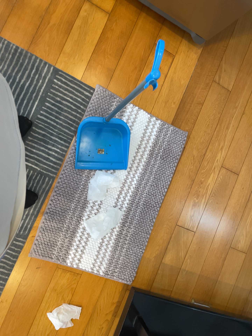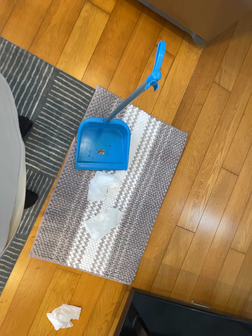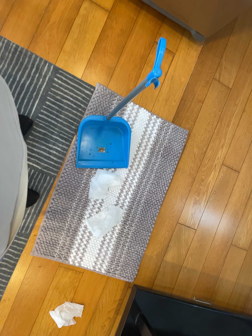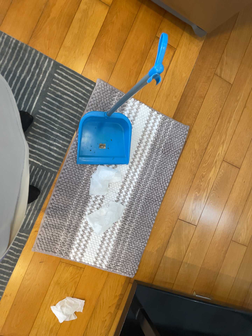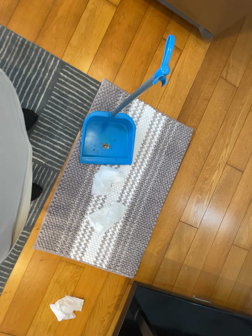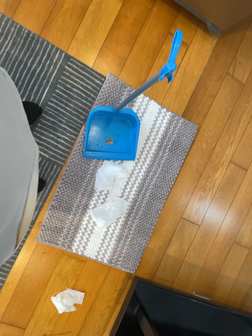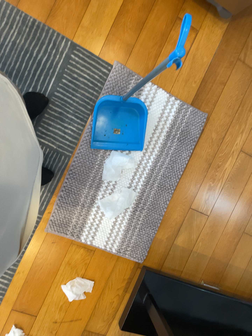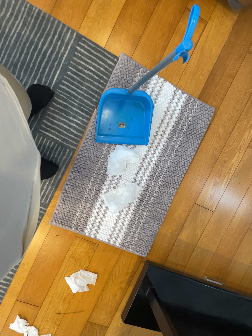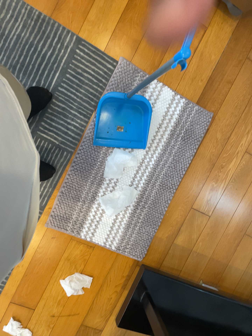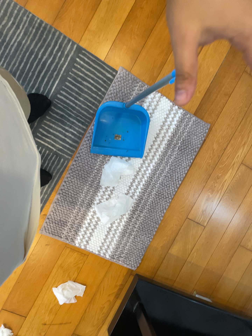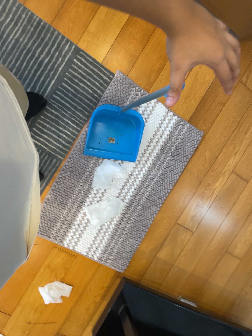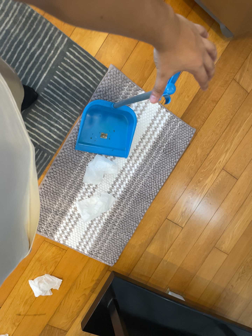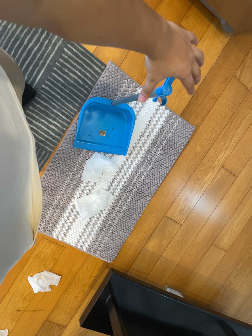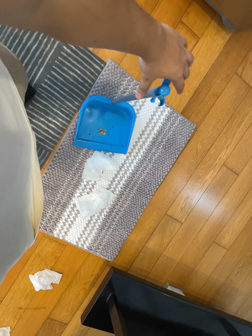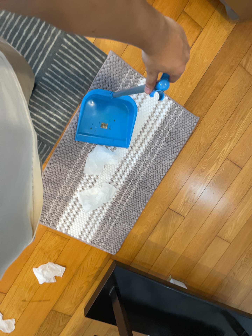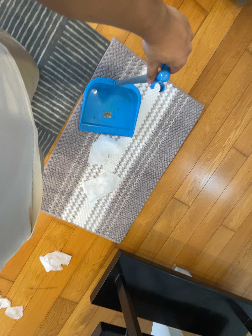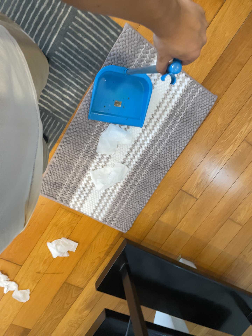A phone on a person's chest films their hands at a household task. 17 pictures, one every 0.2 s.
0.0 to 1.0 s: The camera shifts only a little, or ends up much as it began.
1.0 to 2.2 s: The camera travels toward the top of its view, about 9 cm.
2.2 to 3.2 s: The camera's aim tips toward the bottom of its view by about 10 degrees, and the scene shifts upward.
The film runs forward here.
